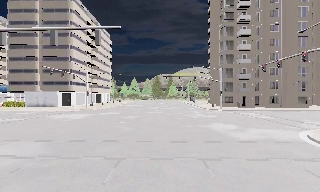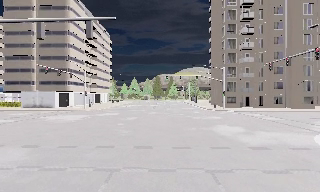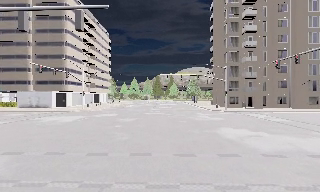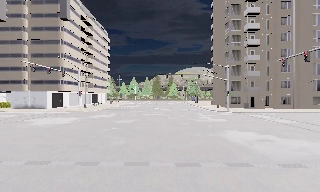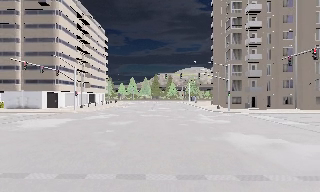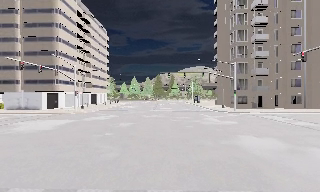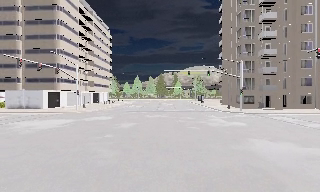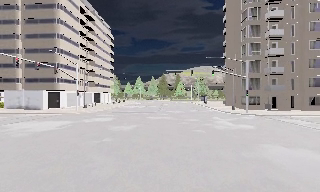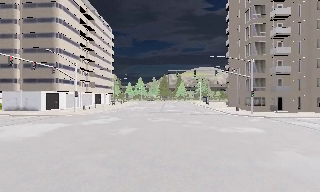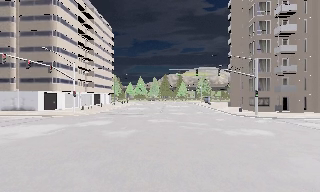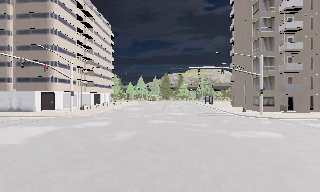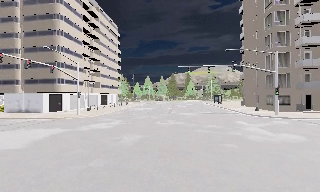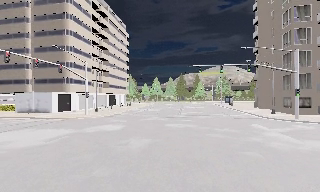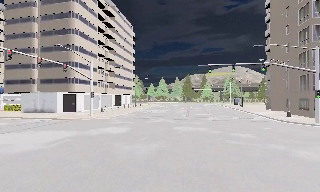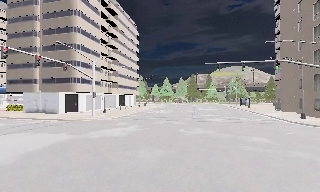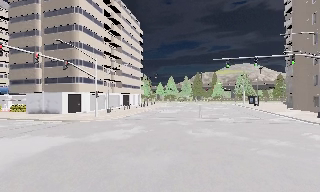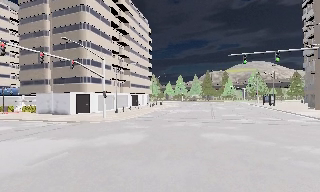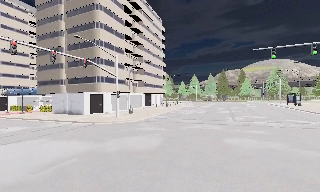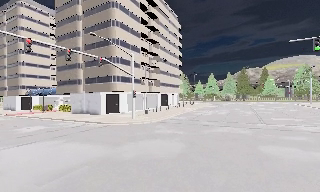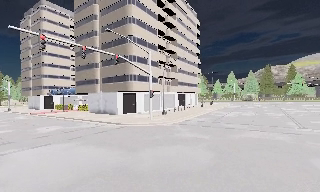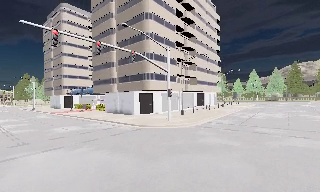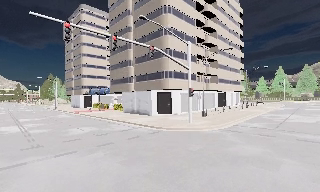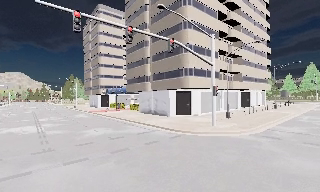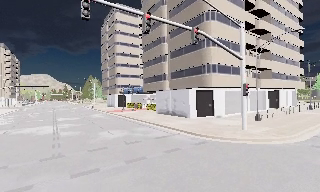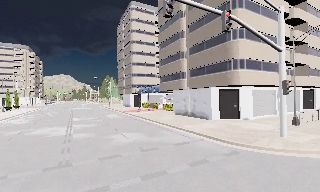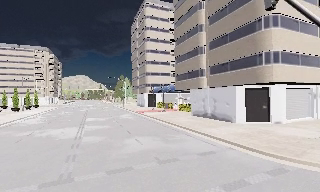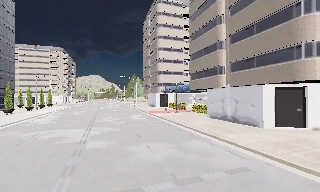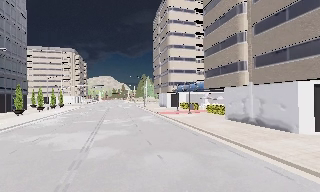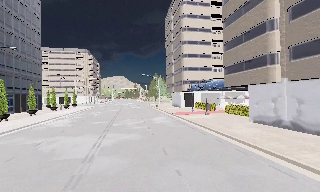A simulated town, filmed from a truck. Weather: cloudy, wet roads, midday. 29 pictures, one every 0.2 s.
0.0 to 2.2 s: The camera travels forward, about 10 m, so what stands in front looms larger.
2.2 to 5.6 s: The camera pans to its left, which is counterclockwise from overhead, by about 70 degrees. It travels forward, about 20 m.
The film runs forward here.
